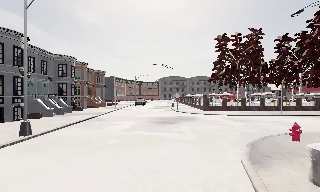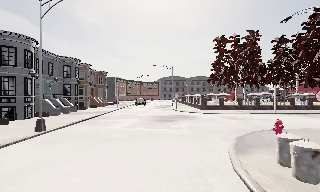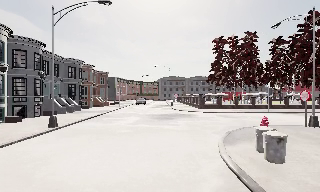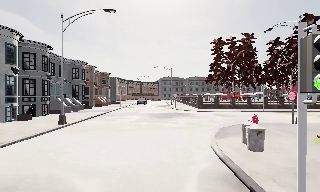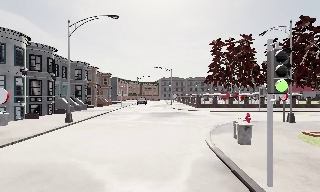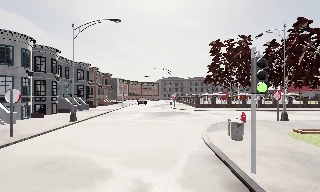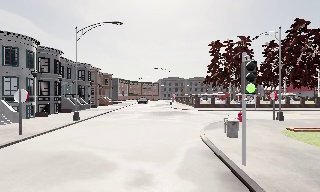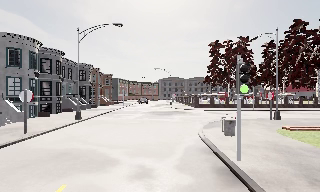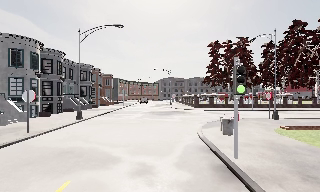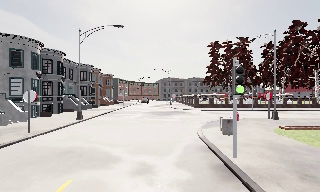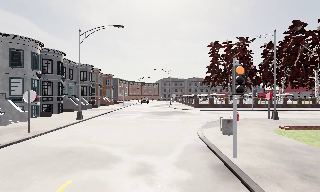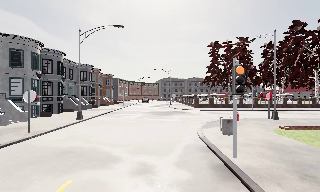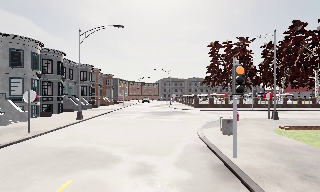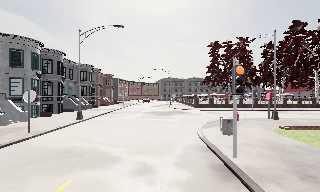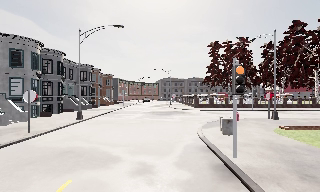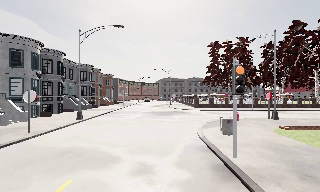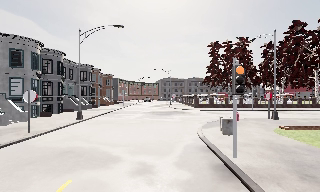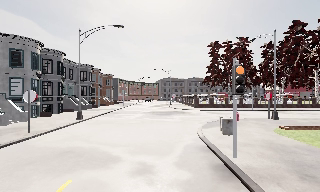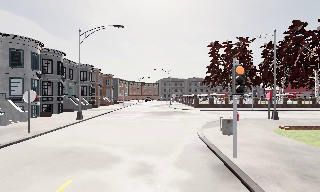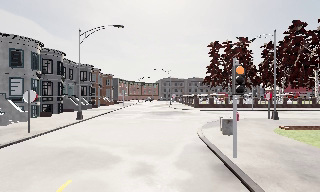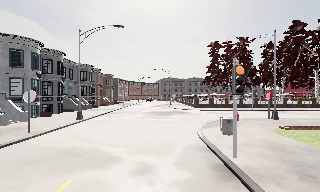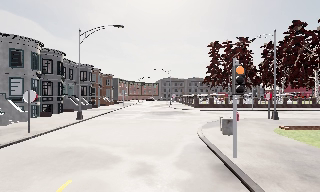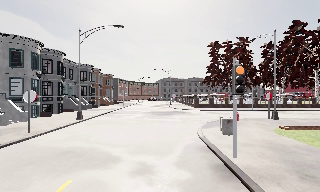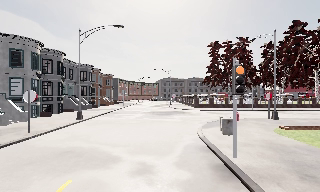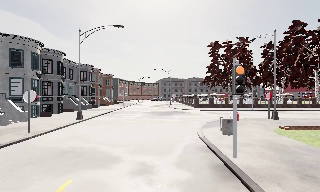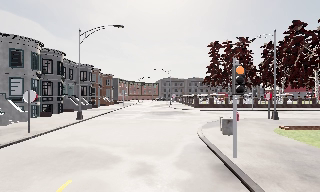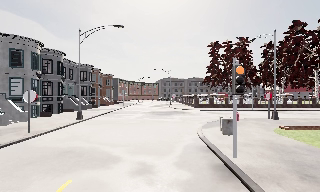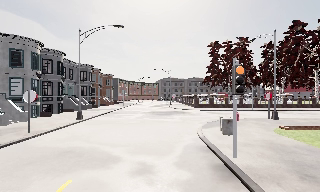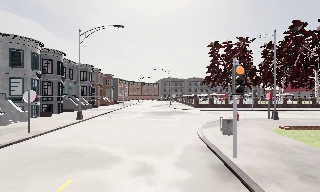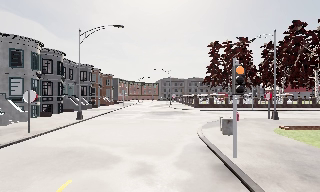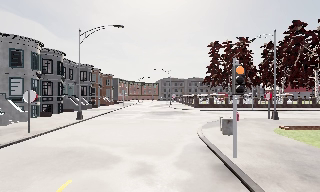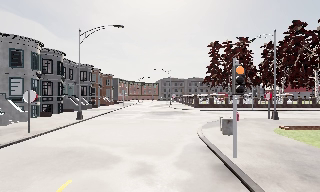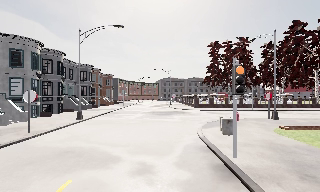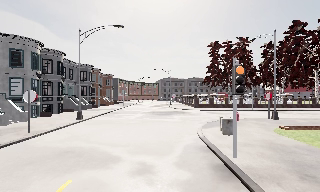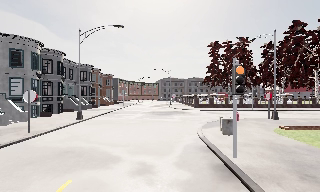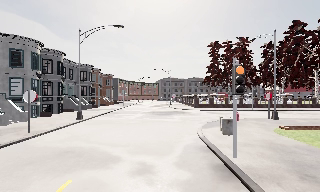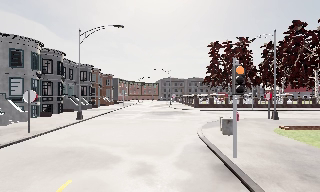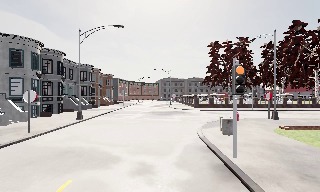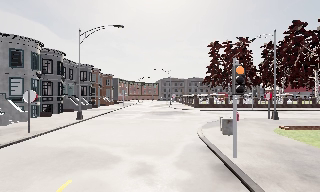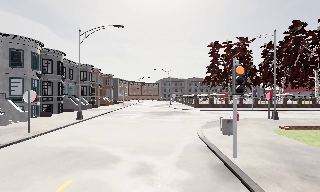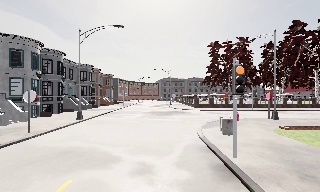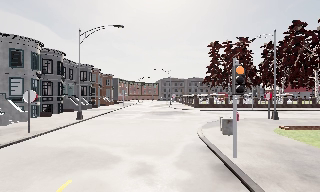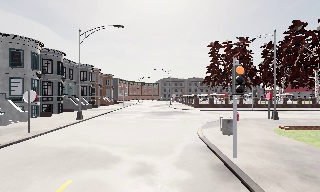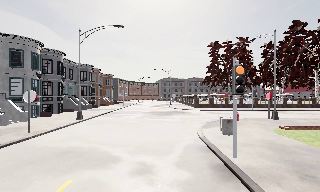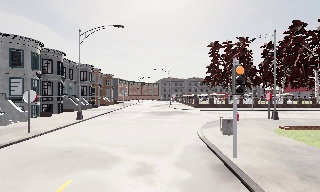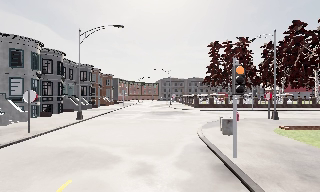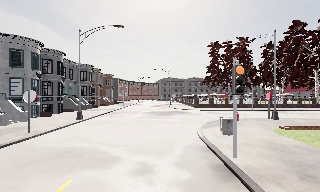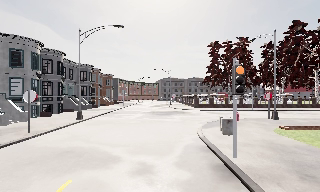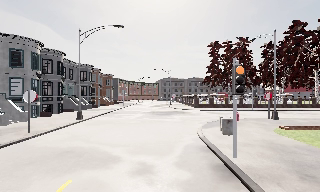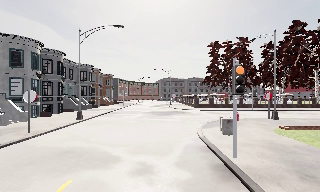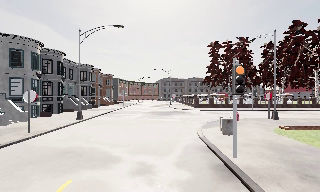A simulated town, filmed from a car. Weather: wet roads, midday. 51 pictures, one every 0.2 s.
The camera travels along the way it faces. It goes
backward.
0.0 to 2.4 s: The camera travels backward, about 5 m, so what stands in front gets smaller. It loses speed.
2.4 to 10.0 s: The camera keeps its place and its aim.
The film runs backward here.
